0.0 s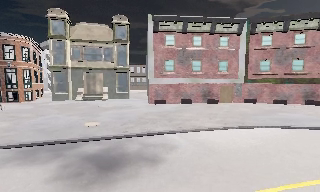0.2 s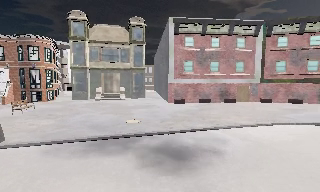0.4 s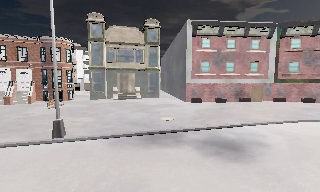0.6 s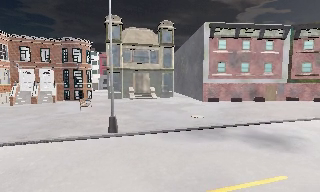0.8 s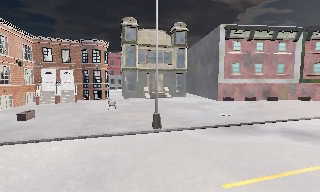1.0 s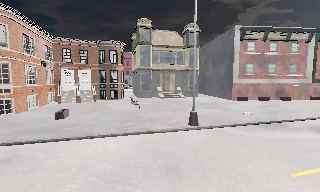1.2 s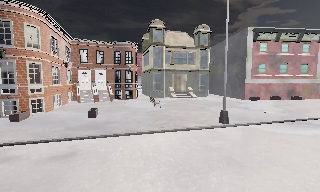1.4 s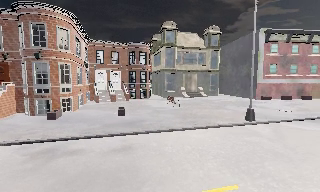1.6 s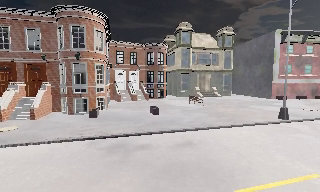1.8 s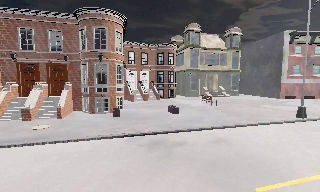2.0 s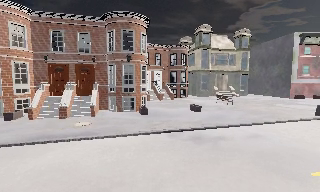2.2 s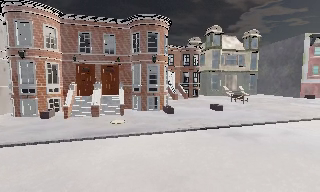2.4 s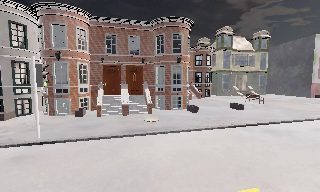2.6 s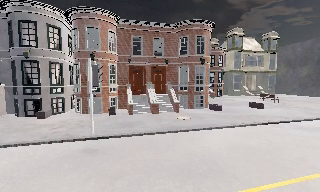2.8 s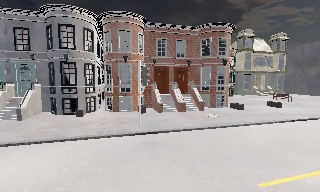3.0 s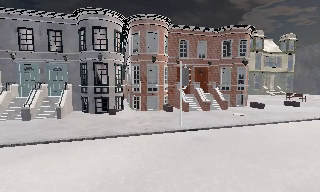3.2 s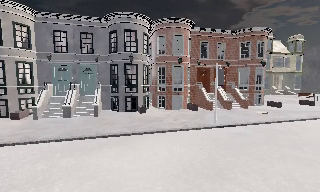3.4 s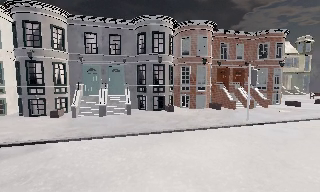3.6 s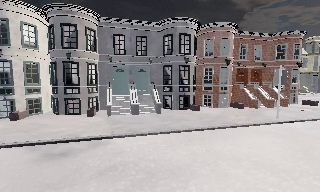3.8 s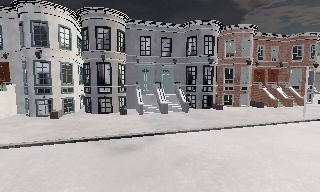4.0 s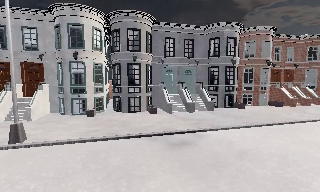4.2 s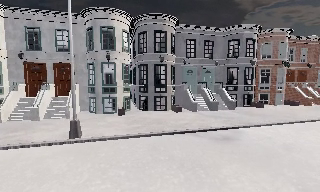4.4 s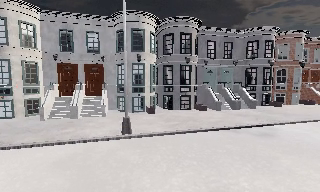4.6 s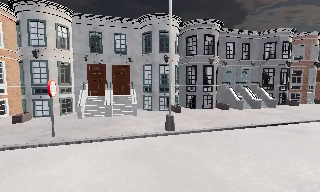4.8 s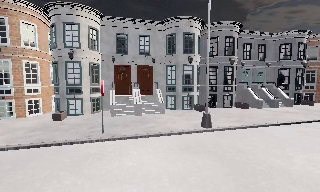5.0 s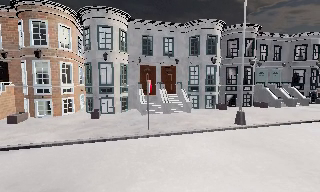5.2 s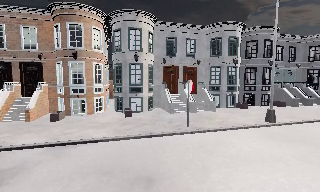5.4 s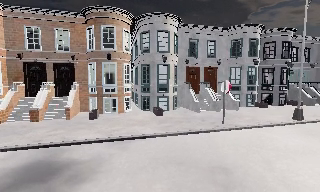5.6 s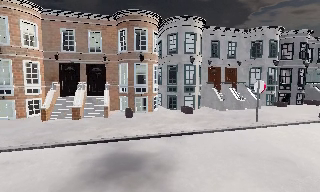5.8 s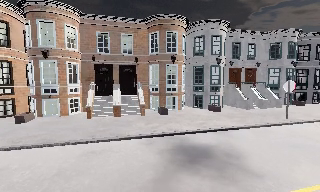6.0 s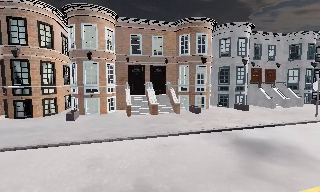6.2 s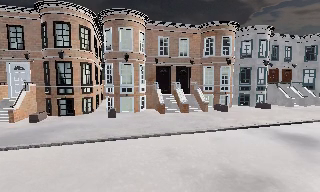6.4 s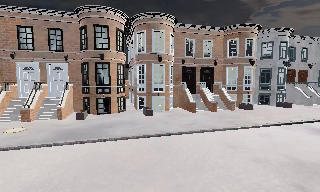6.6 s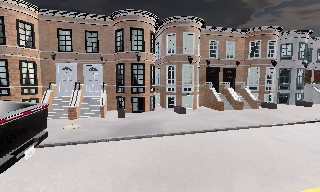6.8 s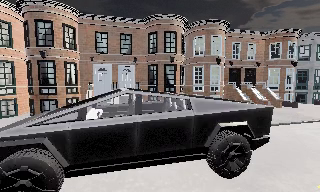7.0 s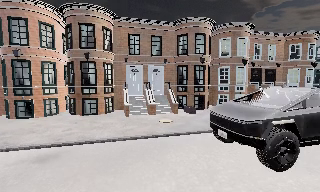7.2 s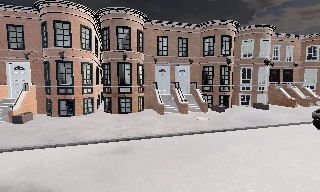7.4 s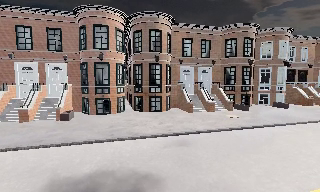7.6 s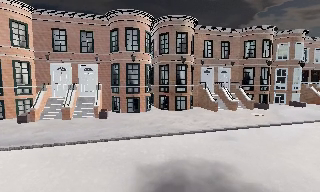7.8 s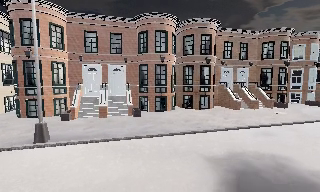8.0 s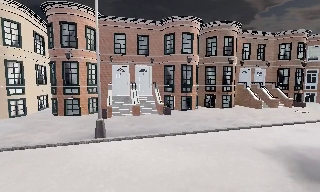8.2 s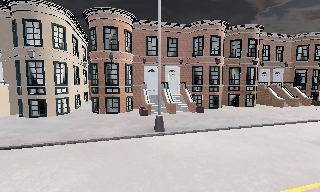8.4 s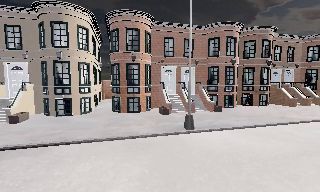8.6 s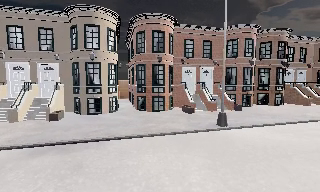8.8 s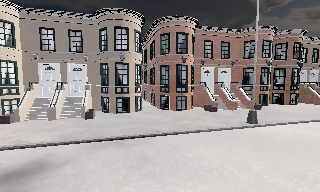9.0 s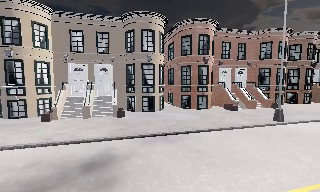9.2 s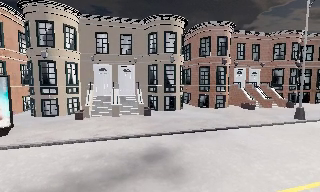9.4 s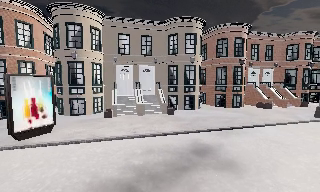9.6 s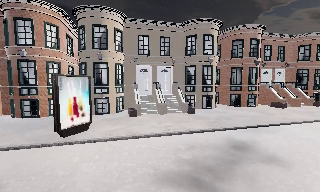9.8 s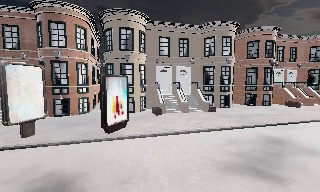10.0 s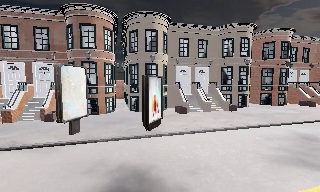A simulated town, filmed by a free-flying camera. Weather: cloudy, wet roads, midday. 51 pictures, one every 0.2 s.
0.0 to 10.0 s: The camera travels to its left, about 100 m, so close, fixed things drift to the right.
The film runs backward here.
